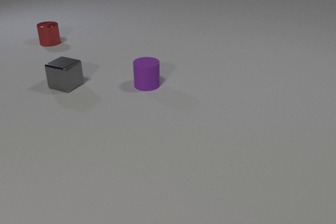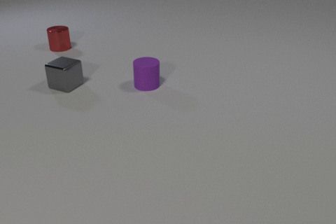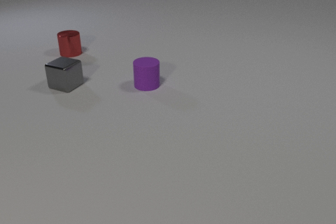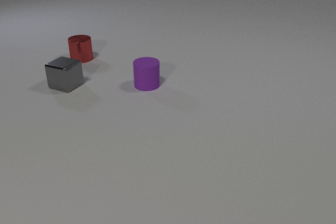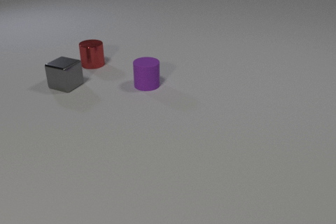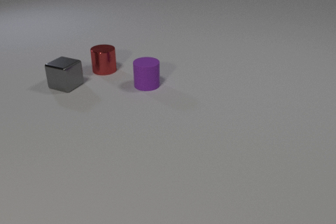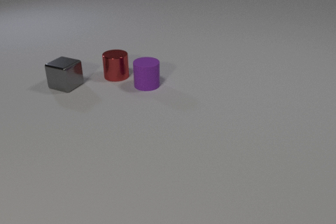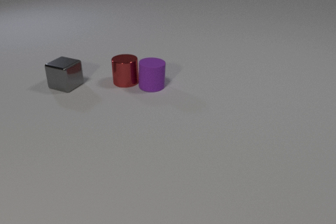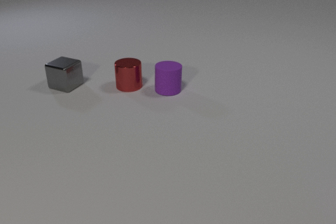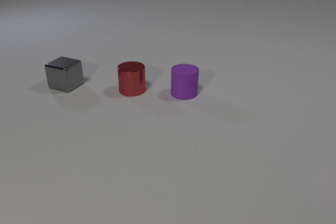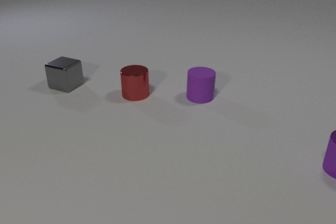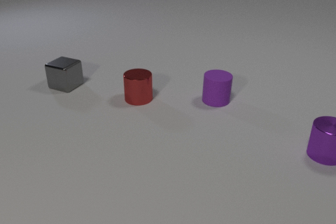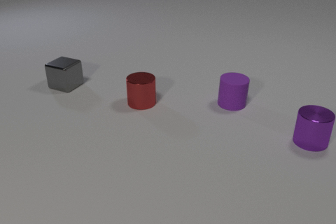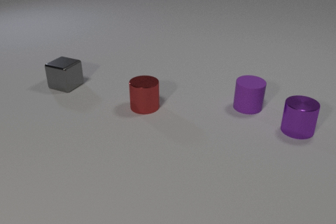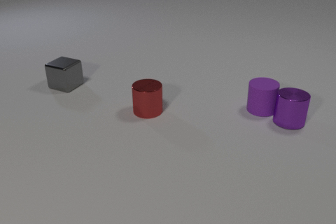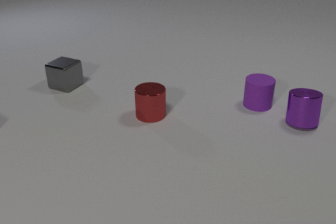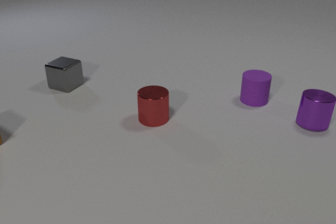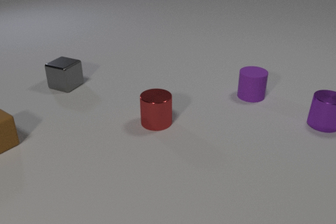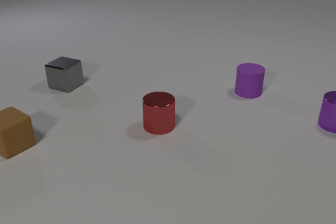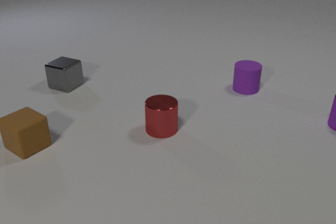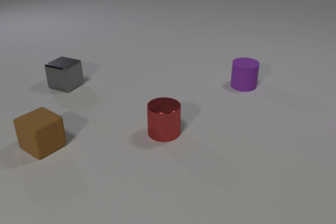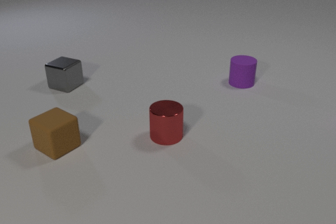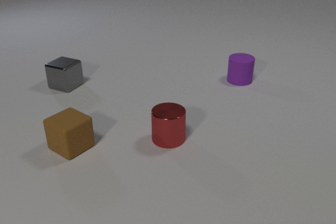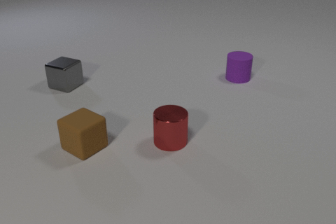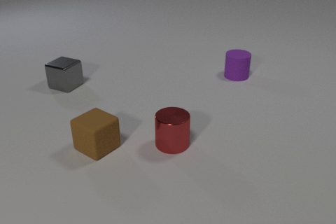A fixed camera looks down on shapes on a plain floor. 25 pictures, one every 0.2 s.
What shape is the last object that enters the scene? cube.
How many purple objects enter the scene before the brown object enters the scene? 1.
How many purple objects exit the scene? 1.
0.0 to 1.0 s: The red metal cylinder slides toward the camera and to the right.
1.0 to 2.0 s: The red metal cylinder slides toward the camera and to the right. The purple rubber cylinder slides to the right and toward the camera. The purple metal cylinder comes in at the right edge, slides away from the camera and to the left. The red metal cylinder and the purple rubber cylinder collide.
2.0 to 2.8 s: The red metal cylinder slides toward the camera. The purple rubber cylinder slides to the right. The purple metal cylinder slides away from the camera and to the left. The purple rubber cylinder and the purple metal cylinder collide.
2.8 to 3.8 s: The red metal cylinder slides toward the camera. The purple rubber cylinder slides away from the camera. The brown rubber cube comes in at the left edge, slides to the right and toward the camera. The purple metal cylinder slides to the right.
3.8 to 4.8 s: The red metal cylinder slides toward the camera and to the right. The purple rubber cylinder slides away from the camera. The brown rubber cube slides to the right. The purple metal cylinder slides to the right, leaves at the right edge.
